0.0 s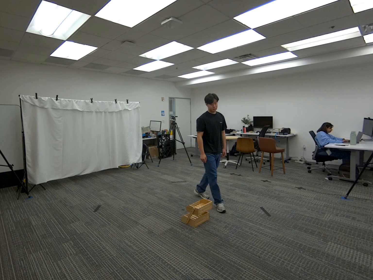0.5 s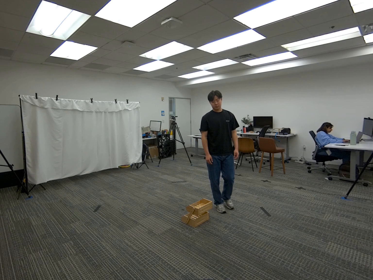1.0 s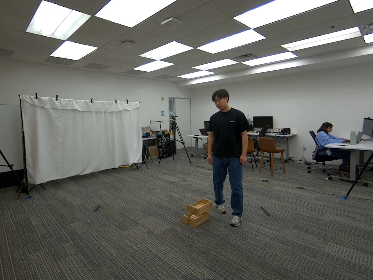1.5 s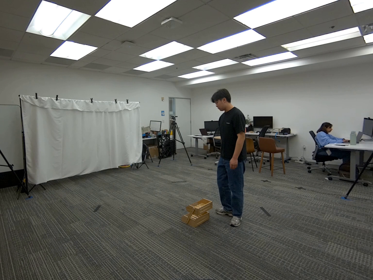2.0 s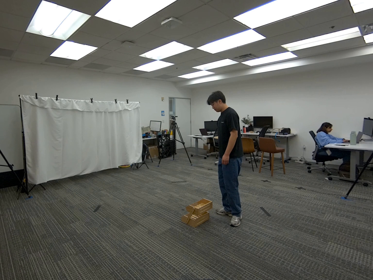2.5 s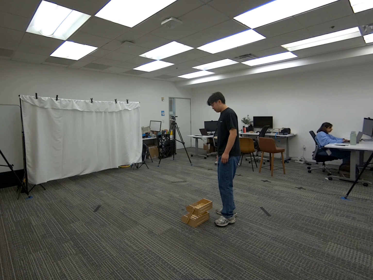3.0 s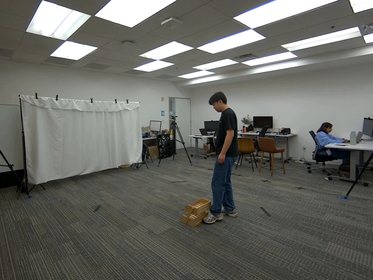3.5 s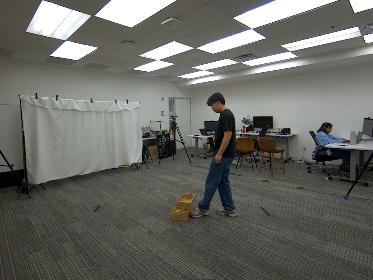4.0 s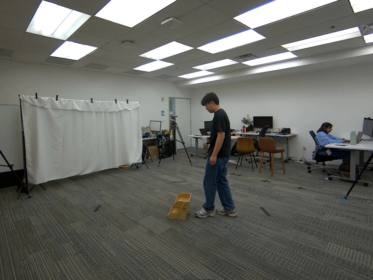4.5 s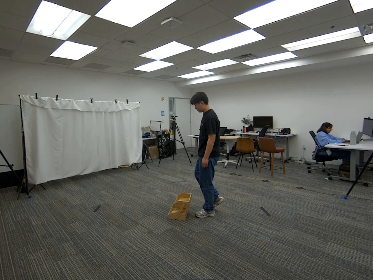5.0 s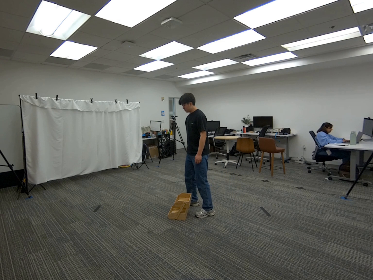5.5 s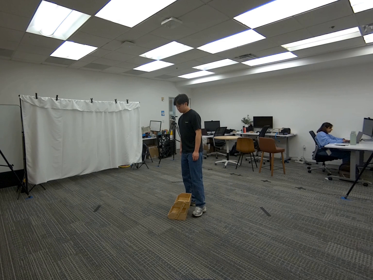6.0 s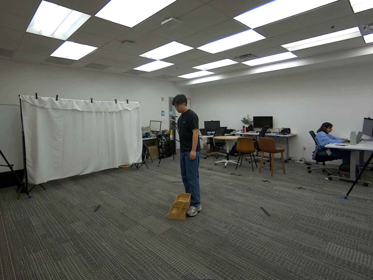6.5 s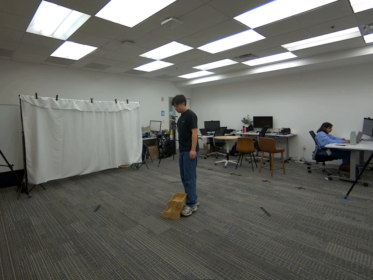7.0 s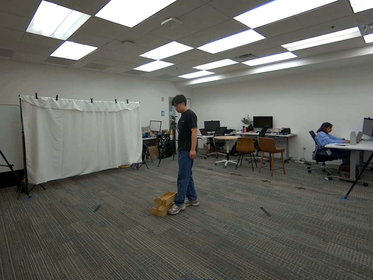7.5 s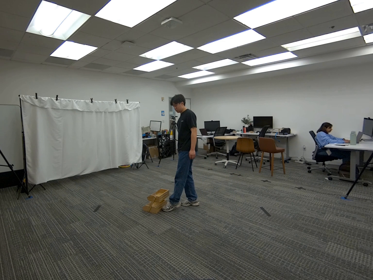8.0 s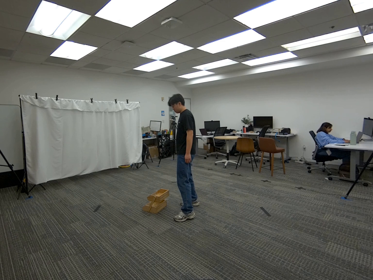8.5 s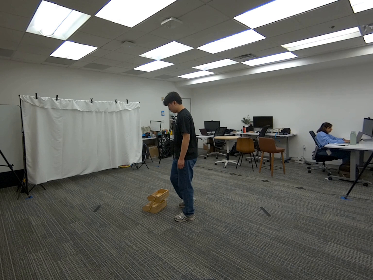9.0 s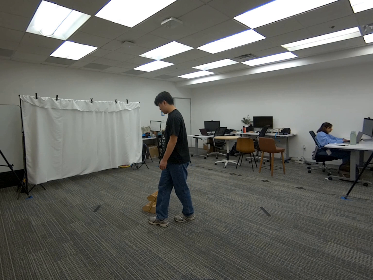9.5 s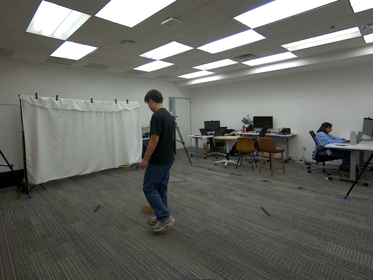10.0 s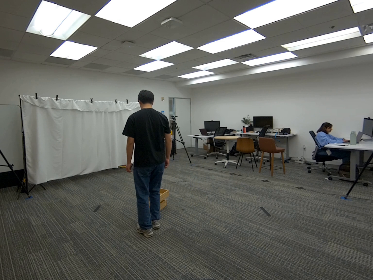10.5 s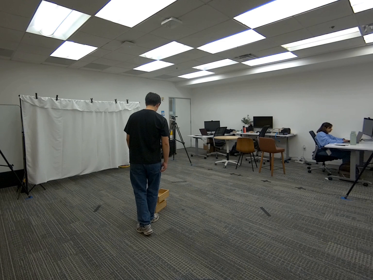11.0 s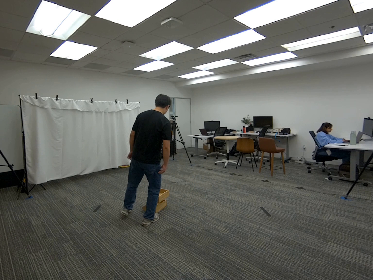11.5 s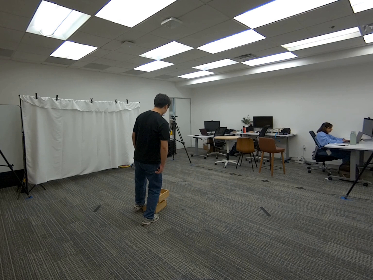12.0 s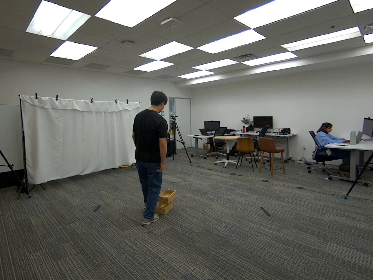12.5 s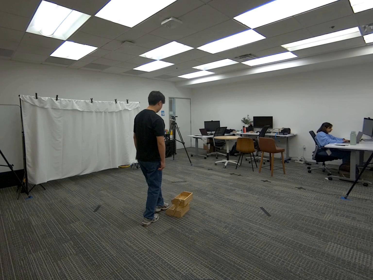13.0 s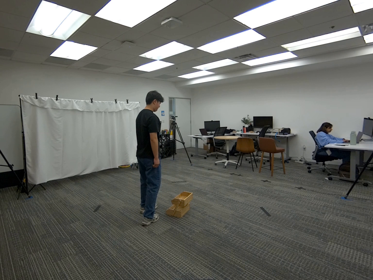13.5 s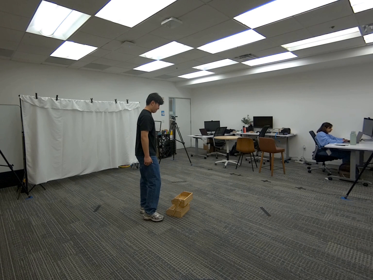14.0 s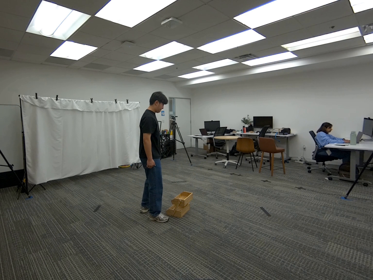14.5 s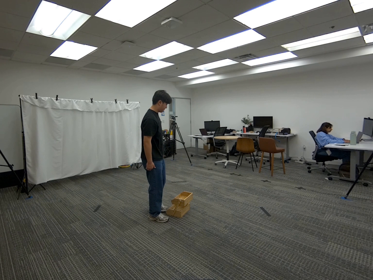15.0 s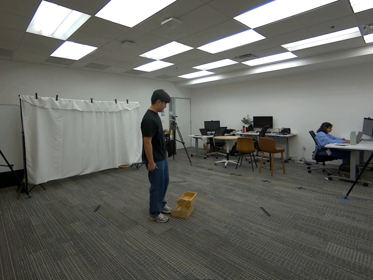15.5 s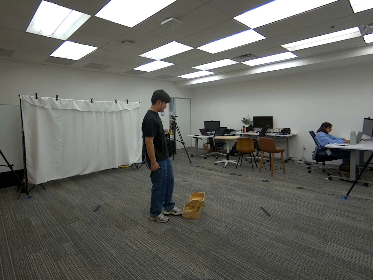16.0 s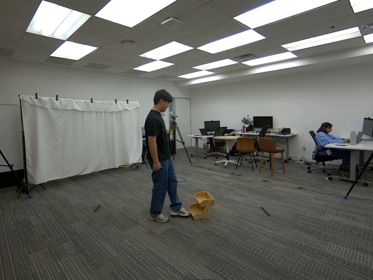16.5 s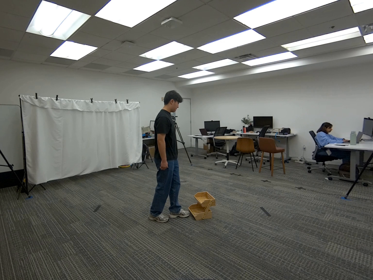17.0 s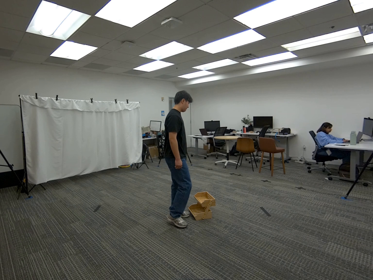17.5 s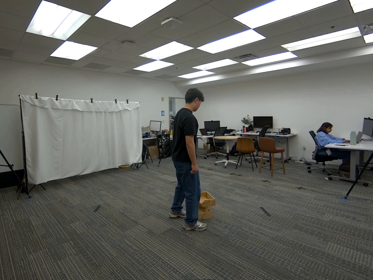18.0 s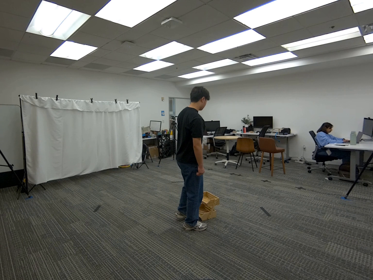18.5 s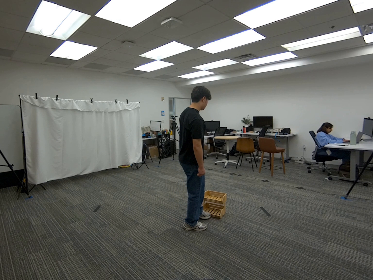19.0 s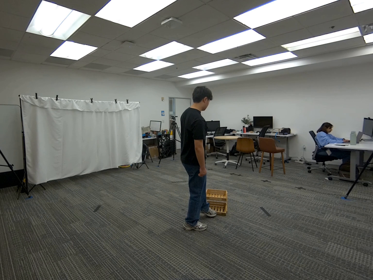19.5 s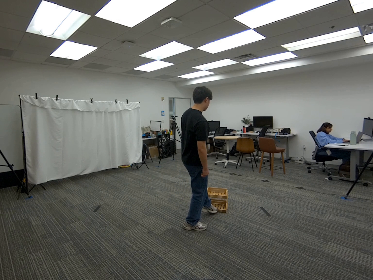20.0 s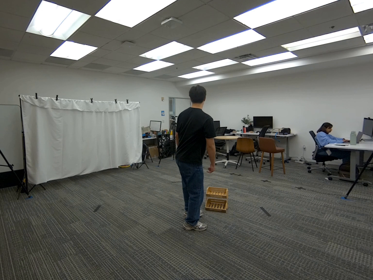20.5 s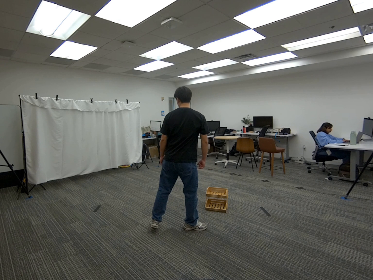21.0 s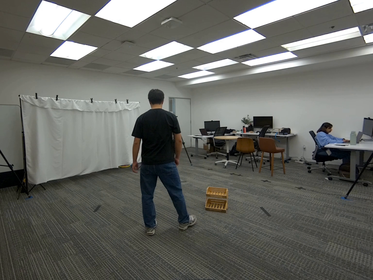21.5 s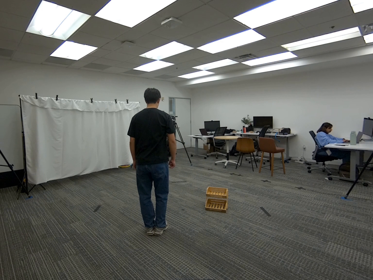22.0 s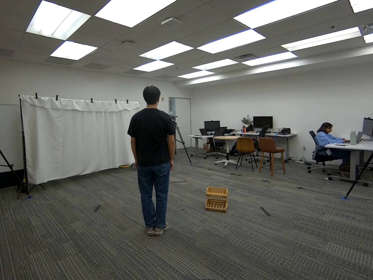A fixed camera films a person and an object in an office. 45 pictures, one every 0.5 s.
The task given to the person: Walk over to the wooden crate. Use your left foot to push the wooden crate around the bounding area until end of sequence.
